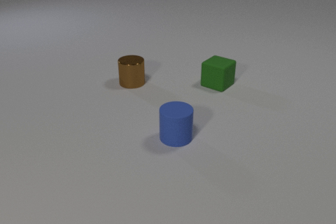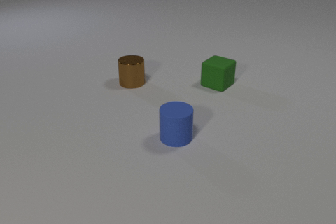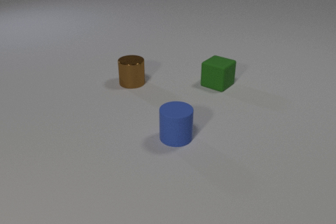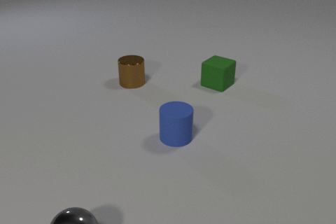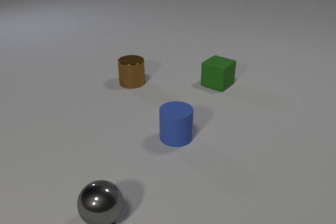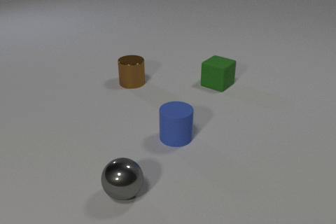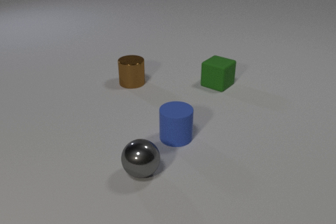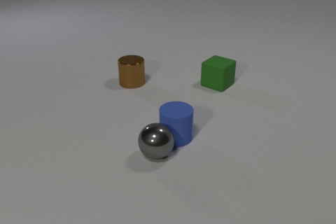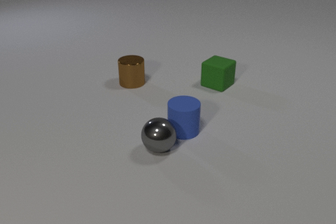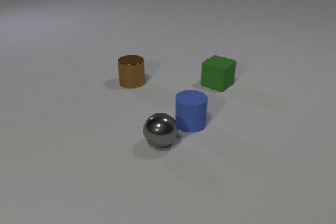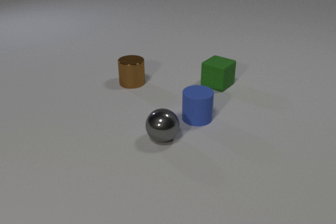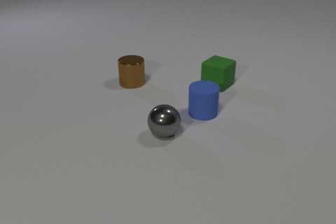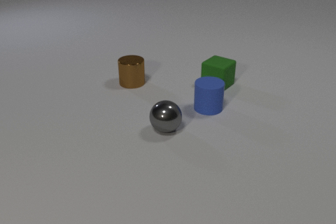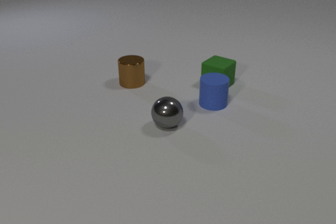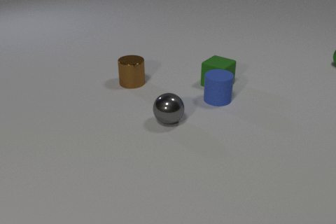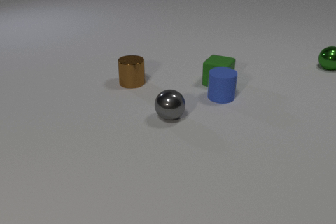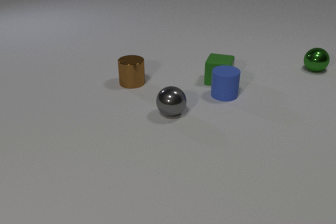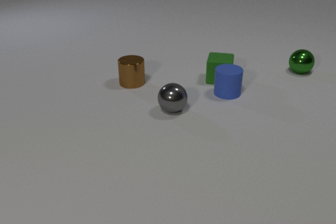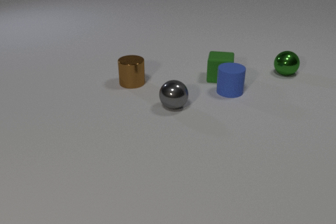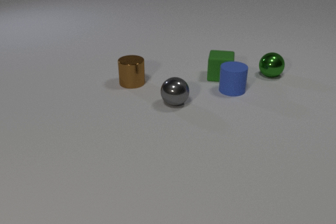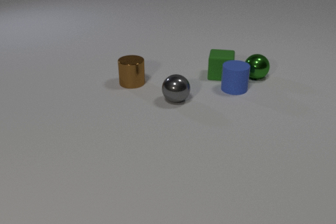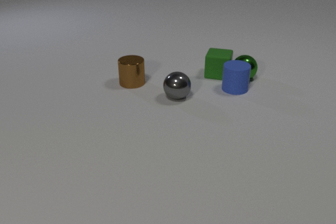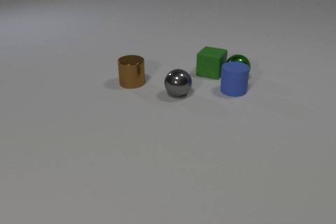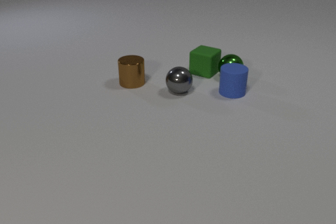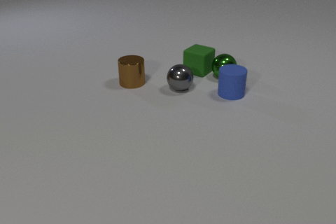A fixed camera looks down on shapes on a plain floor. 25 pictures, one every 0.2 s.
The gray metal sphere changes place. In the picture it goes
away from the camera.
0.0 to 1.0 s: The gray metal sphere comes in at the bottom edge, rolls away from the camera and to the right.
1.0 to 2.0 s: The gray metal sphere rolls away from the camera and to the right. The blue rubber cylinder slides away from the camera and to the right. The gray metal sphere and the blue rubber cylinder collide.
2.0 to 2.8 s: The gray metal sphere rolls away from the camera. The blue rubber cylinder slides away from the camera and to the right.
2.8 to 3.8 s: The gray metal sphere rolls away from the camera. The blue rubber cylinder slides away from the camera and to the right. The green rubber cube slides away from the camera, spins counterclockwise seen from above by about 30 degrees, its near face sliding to the right. The green metal sphere rolls to the left and toward the camera. The blue rubber cylinder and the green rubber cube collide.
3.8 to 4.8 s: The gray metal sphere rolls away from the camera. The blue rubber cylinder slides toward the camera. The green rubber cube slides to the left and away from the camera, spins clockwise seen from above by about 30 degrees, its near face sliding to the left. The green metal sphere rolls to the left. The green rubber cube and the green metal sphere collide. The blue rubber cylinder and the green metal sphere collide.
What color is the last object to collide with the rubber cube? green.
How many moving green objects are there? 2.
Are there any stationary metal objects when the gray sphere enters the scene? yes.
